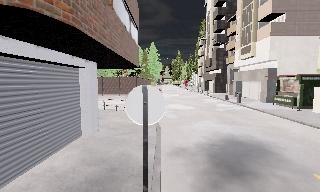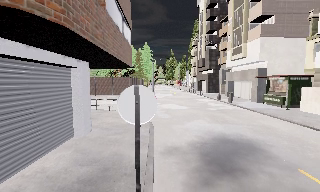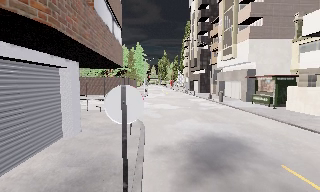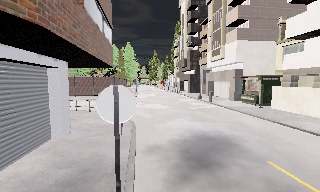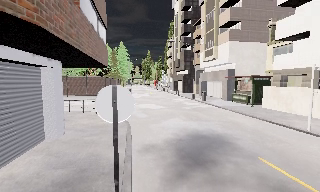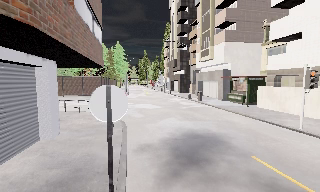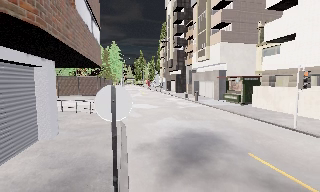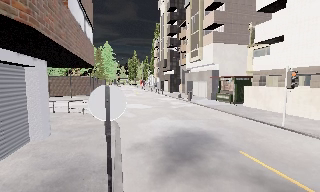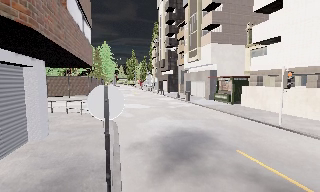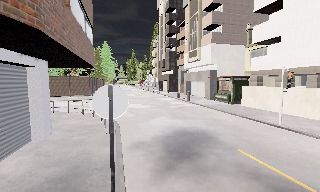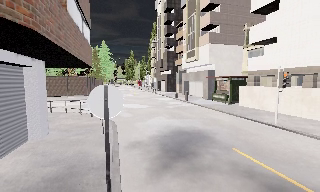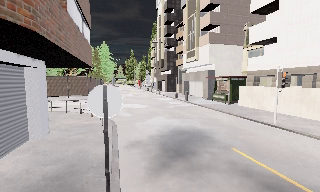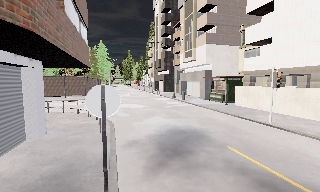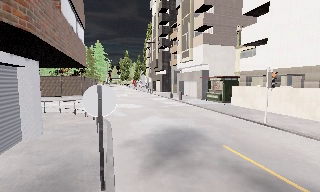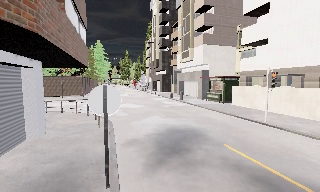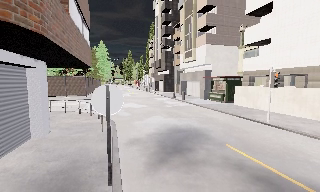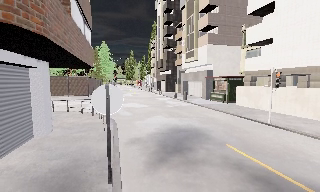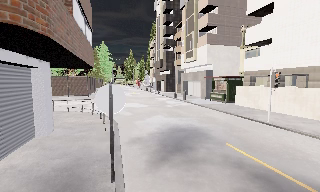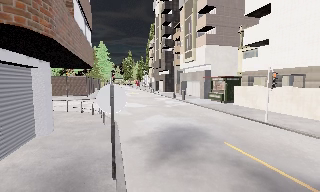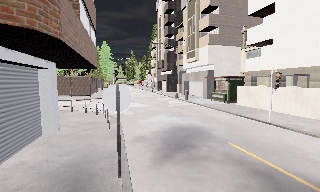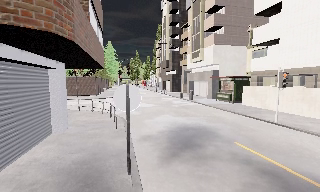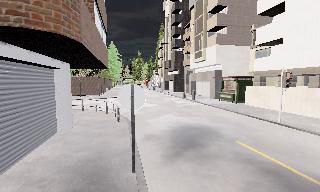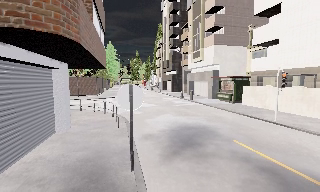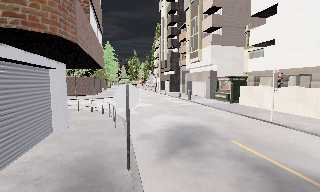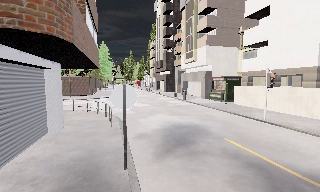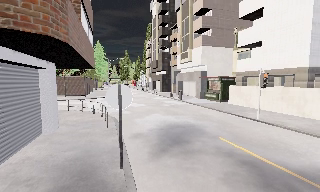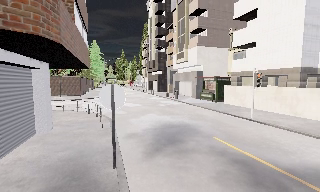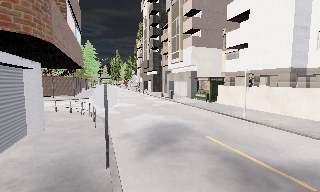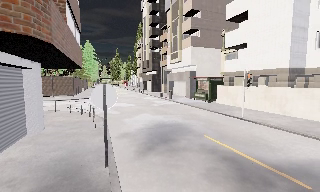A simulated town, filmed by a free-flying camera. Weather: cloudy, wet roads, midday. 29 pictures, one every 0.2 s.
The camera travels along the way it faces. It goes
backward.
0.0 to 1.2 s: The camera swings to its right by about 15 degrees, and the scene slides to the left.
1.2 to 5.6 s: The camera travels backward, about 1.5 m, so what stands in front gets smaller.
The film runs forward here.
